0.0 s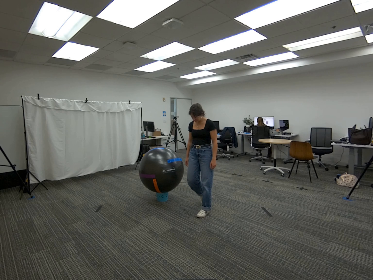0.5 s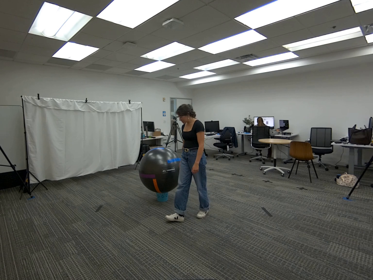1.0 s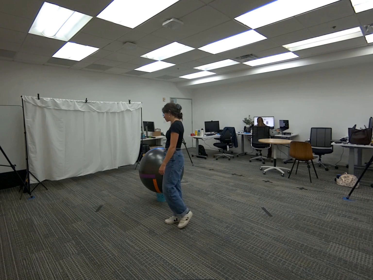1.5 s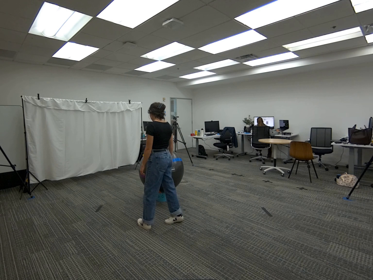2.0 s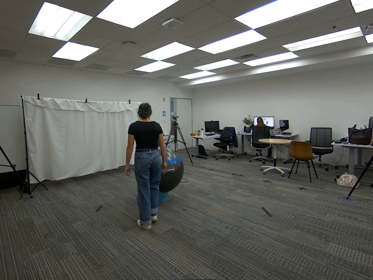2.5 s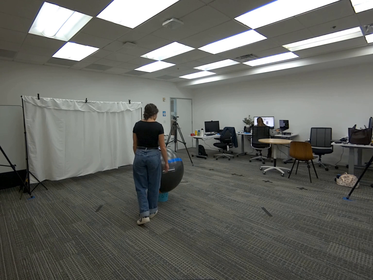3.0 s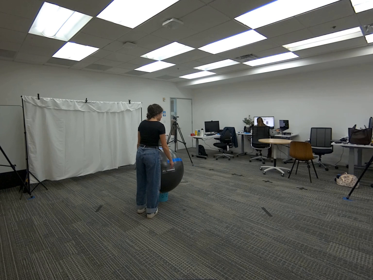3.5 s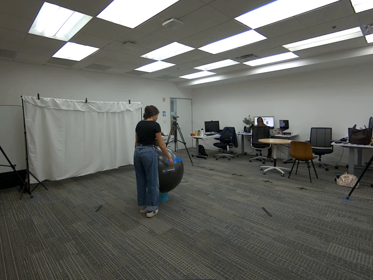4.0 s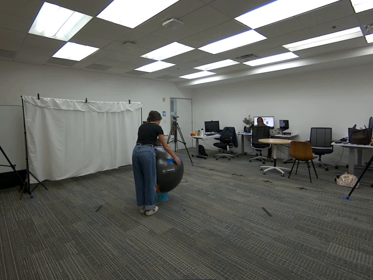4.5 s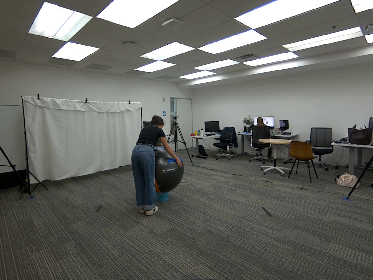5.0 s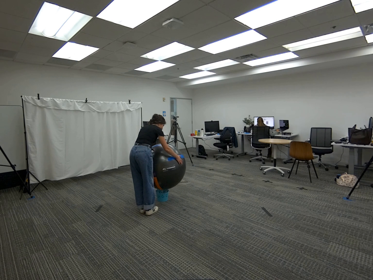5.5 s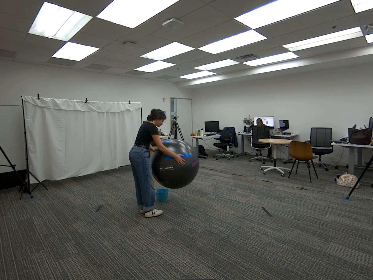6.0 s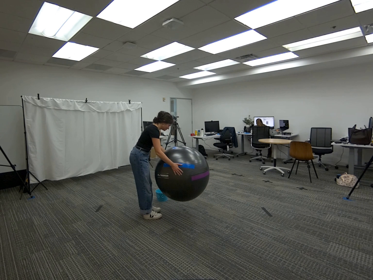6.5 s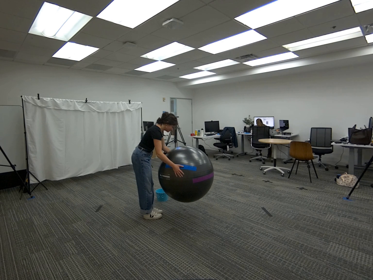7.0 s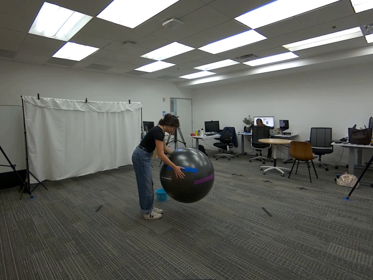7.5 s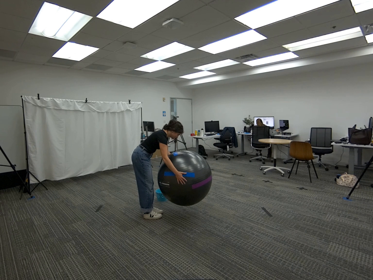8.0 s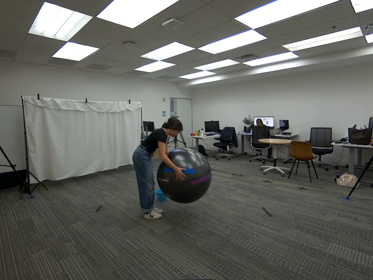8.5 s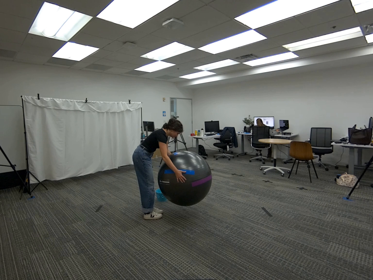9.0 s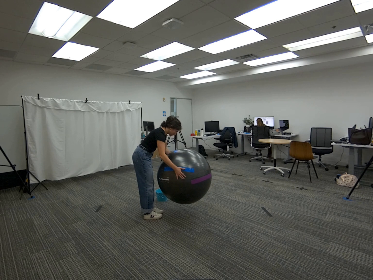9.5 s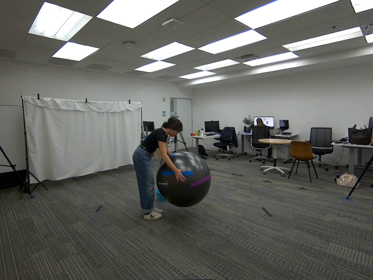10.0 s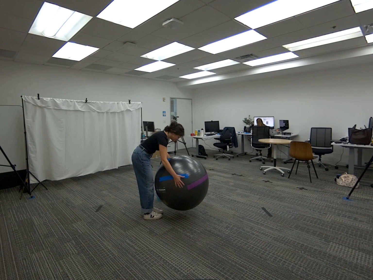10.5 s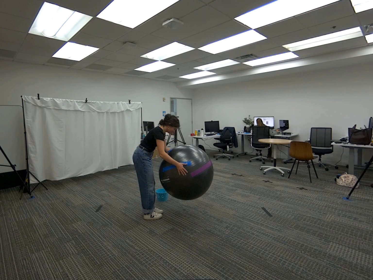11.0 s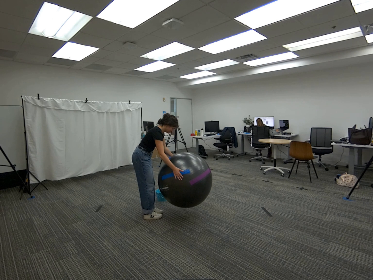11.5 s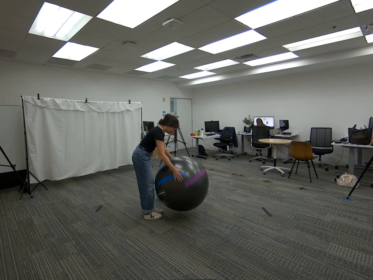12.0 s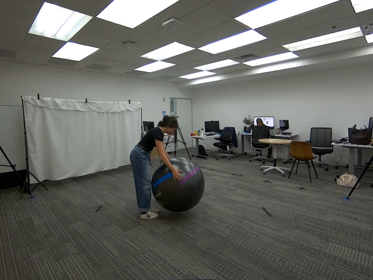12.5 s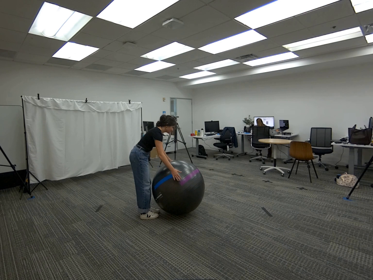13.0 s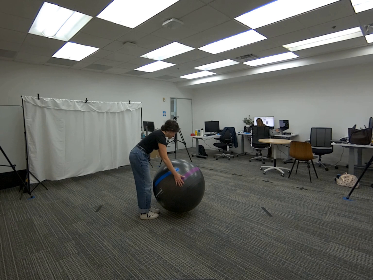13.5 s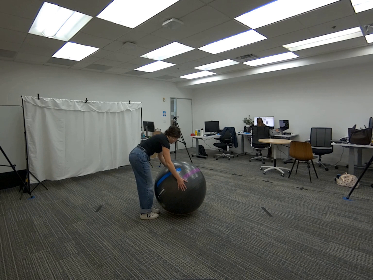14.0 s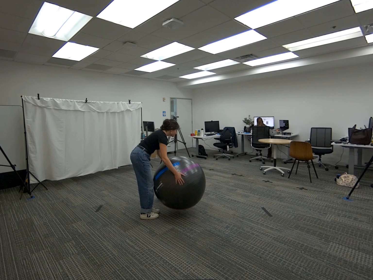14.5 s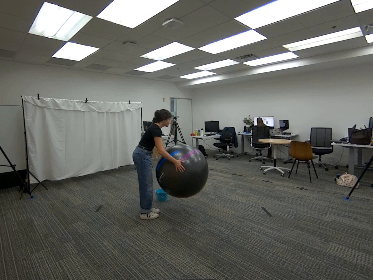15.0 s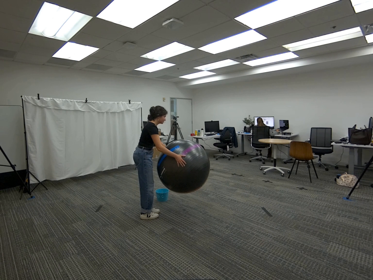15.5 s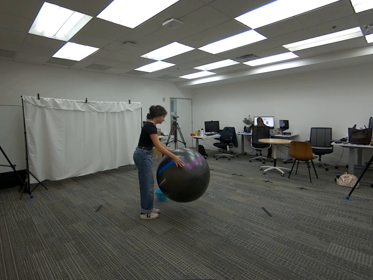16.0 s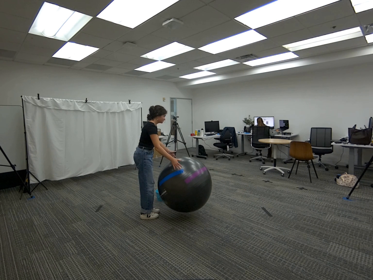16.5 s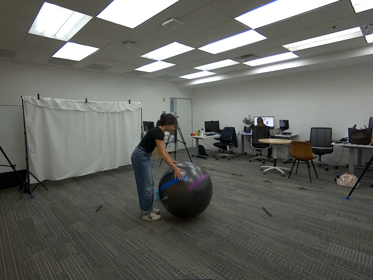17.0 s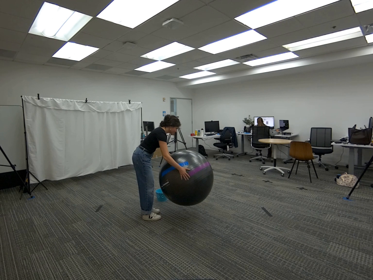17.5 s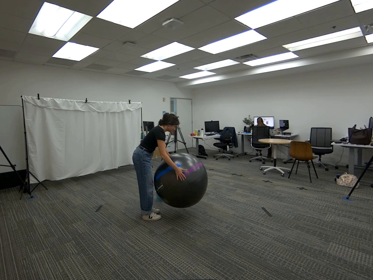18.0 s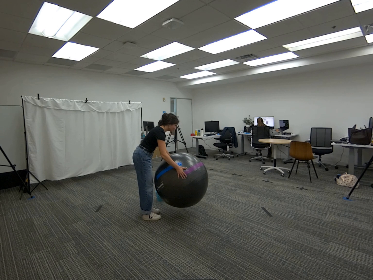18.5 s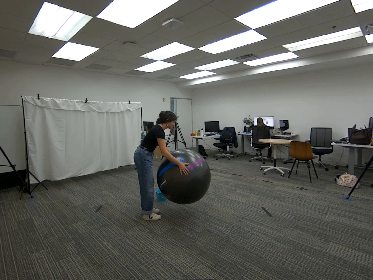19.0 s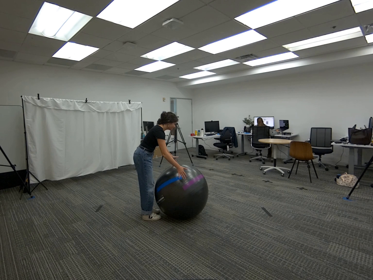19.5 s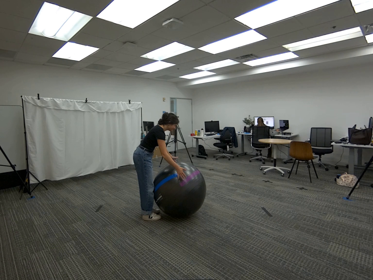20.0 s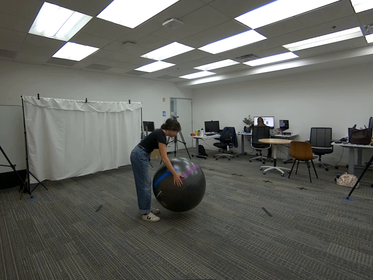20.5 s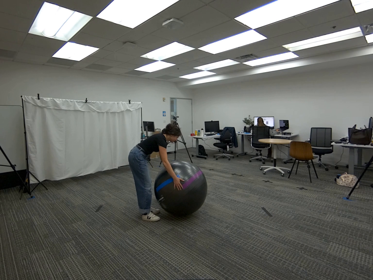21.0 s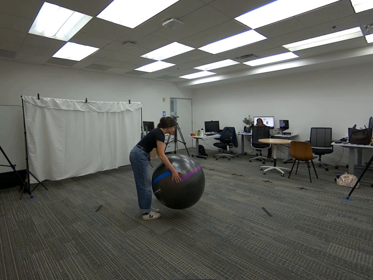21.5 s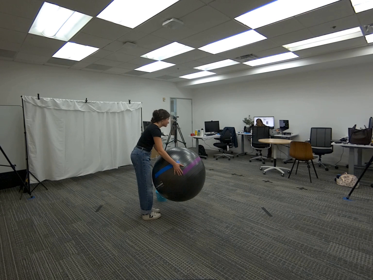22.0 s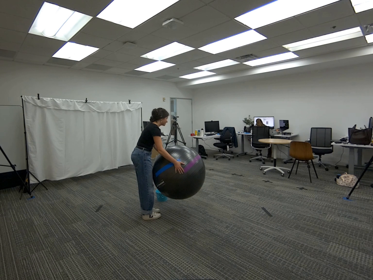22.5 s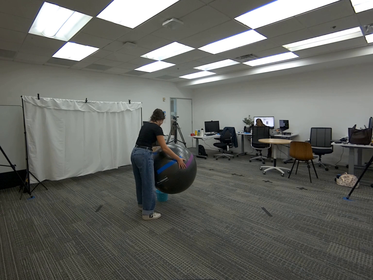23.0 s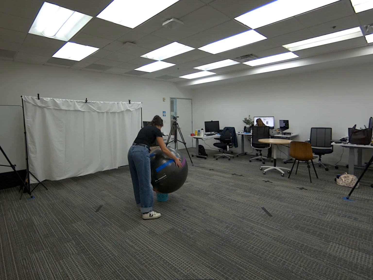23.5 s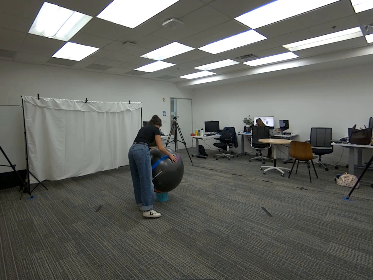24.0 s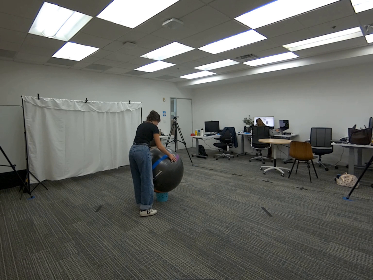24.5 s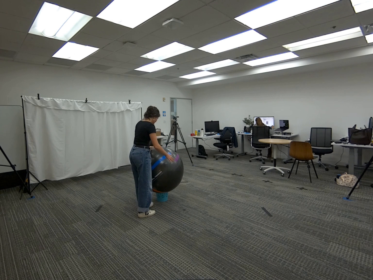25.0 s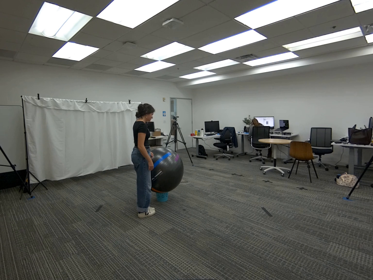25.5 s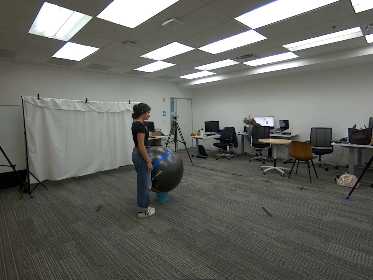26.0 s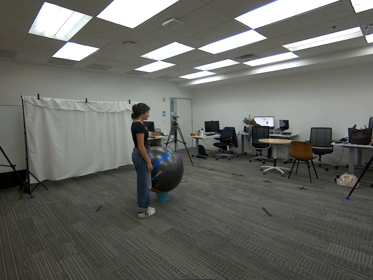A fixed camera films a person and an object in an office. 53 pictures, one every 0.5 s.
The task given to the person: Walk over to the yoga ball and grasp the yoga ball. Tap on the ground slowly and stop when time is done. Place back inside the blue basket.
